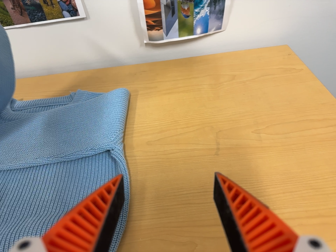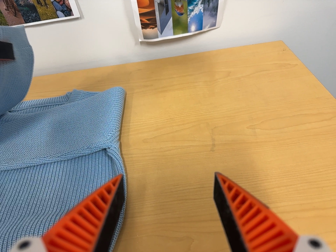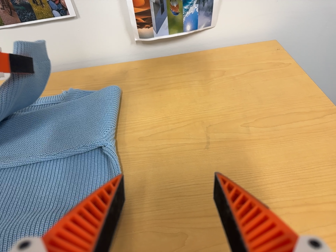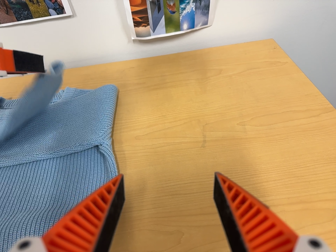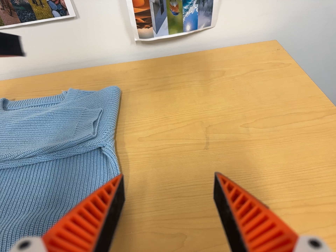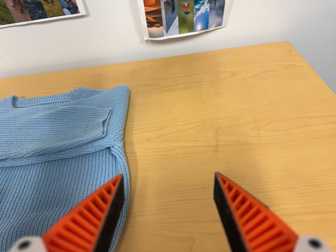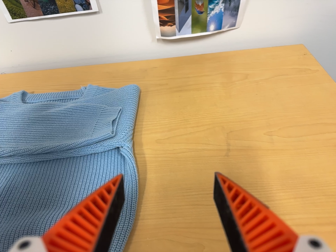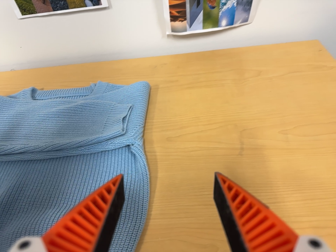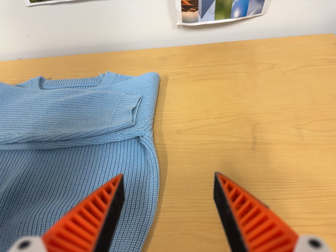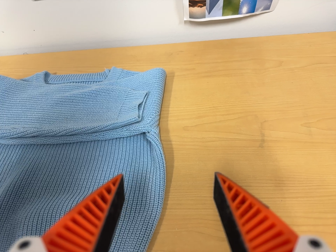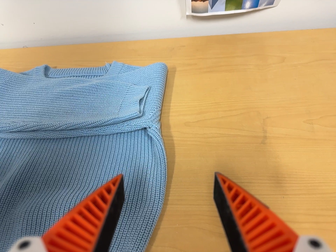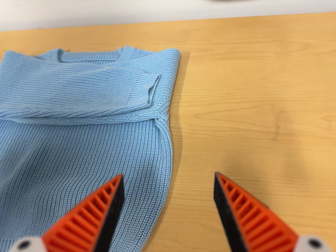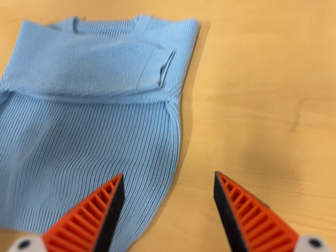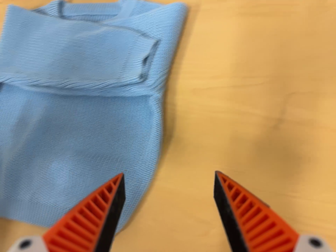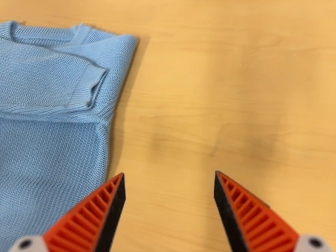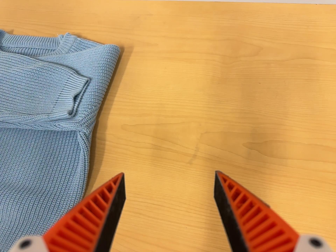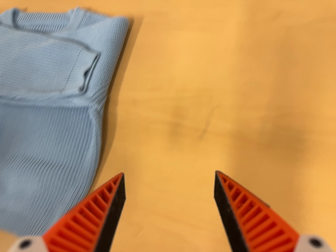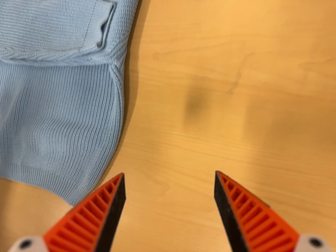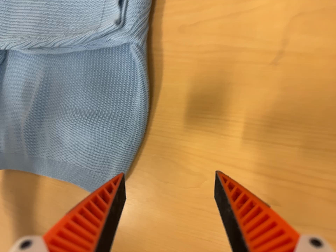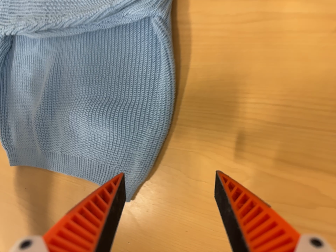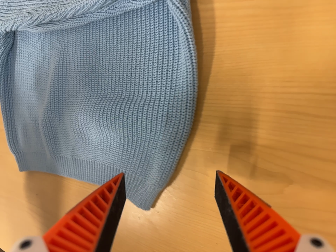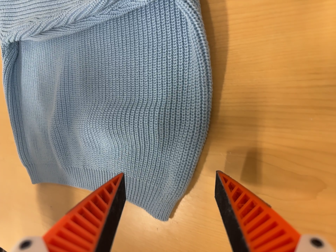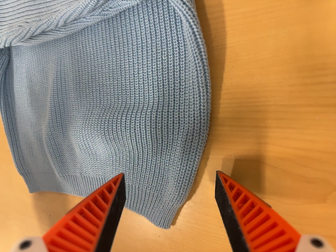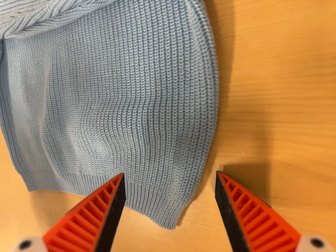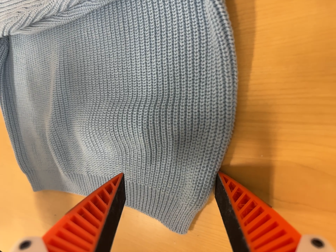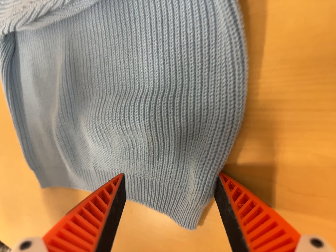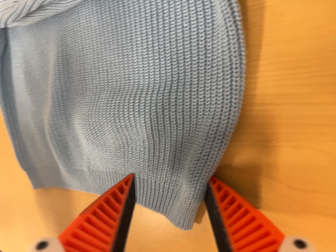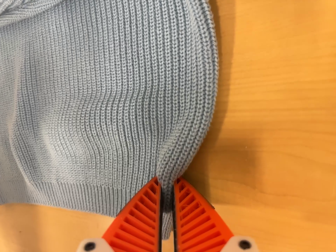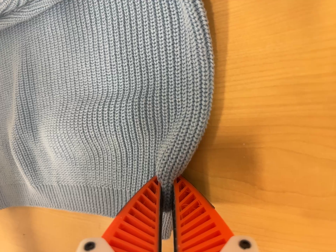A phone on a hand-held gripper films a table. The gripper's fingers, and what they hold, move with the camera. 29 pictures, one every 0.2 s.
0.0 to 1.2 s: The camera shifts only a little, or ends up much as it began.
1.2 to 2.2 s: The camera's aim tips toward the bottom of its view by about 10 degrees, and the scene shifts upward.
2.2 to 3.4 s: The camera pans to its left by about 15 degrees. It travels to its right and toward the top of its view, about 22 cm. Its aim tips toward the bottom of its view by about 30 degrees.
3.4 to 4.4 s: The camera pans to its left by about 15 degrees. It travels forward, about 16 cm, so what stands in front looms larger. It rolls about its line of sight by about 15 degrees, and the scene rotates counterclockwise.
4.4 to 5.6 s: The camera travels forward, about 5 cm, so what stands in front looms larger.
The film runs forward here.
